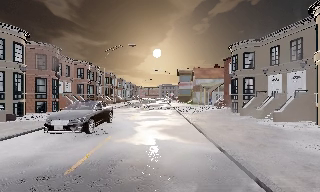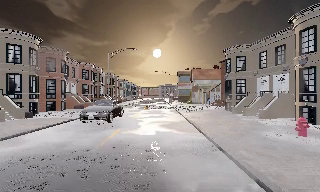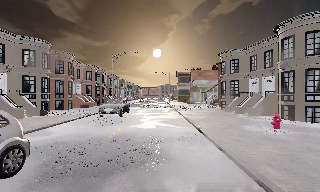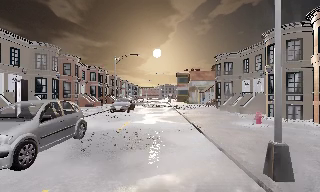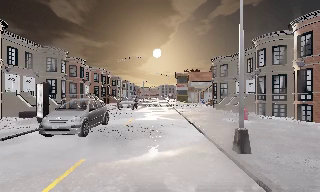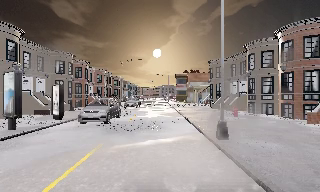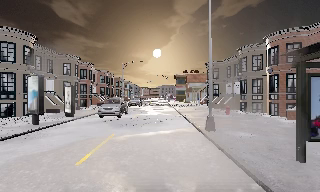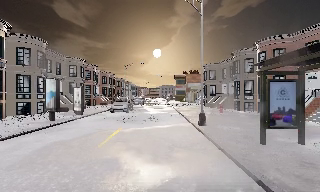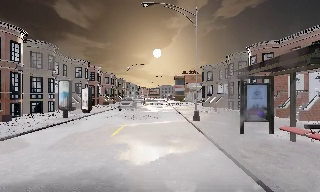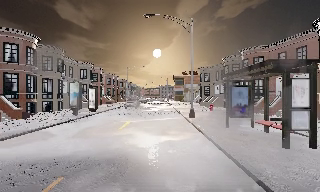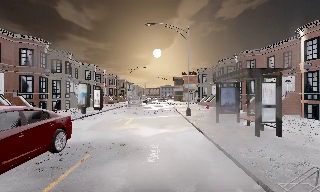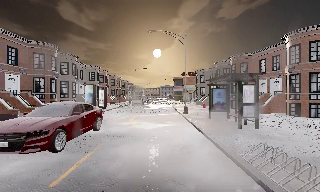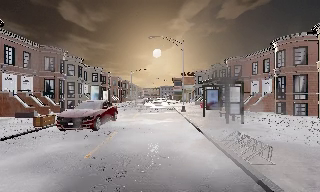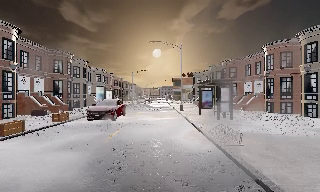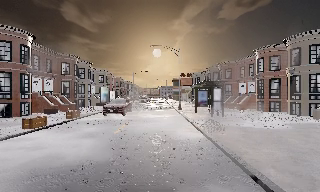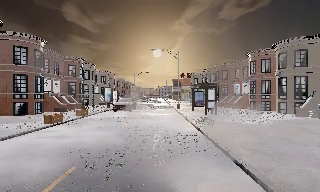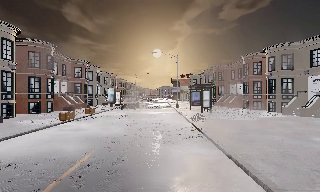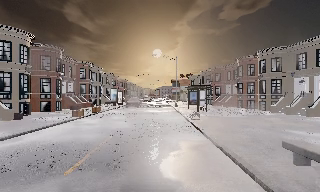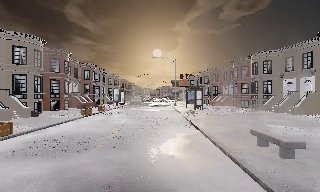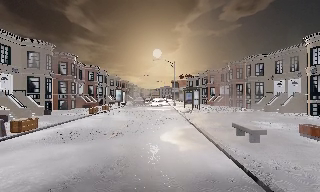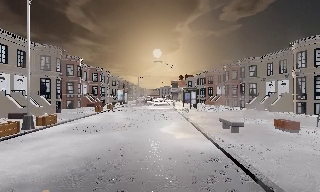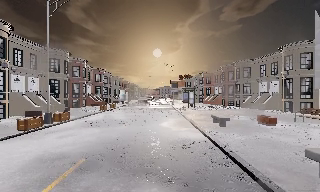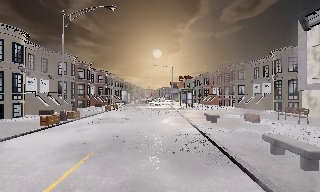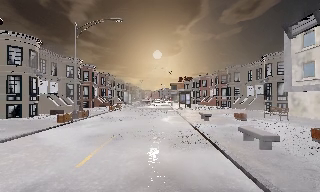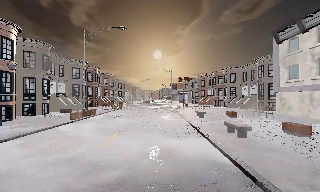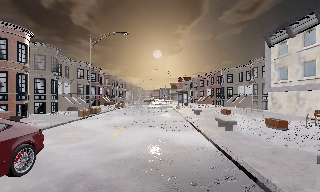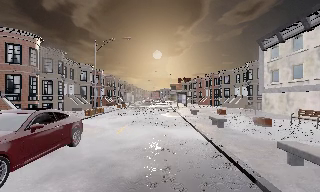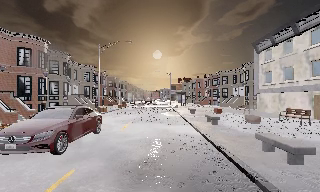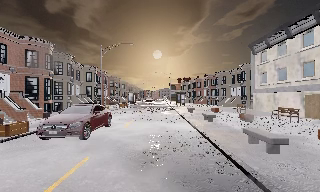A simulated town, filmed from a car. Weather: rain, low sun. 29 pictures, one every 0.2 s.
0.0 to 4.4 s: The camera travels backward, about 30 m, so what stands in front gets smaller.
4.4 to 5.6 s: The camera travels backward, about 7 m, so what stands in front gets smaller. It loses speed.
The film runs backward here.
